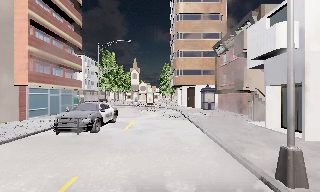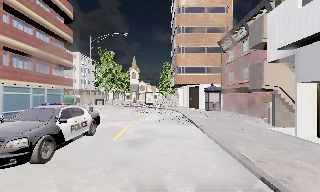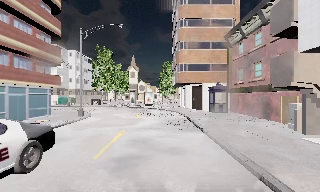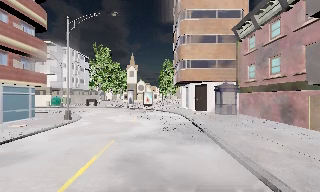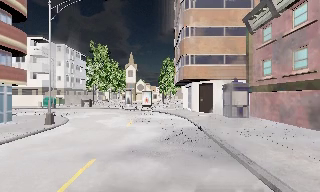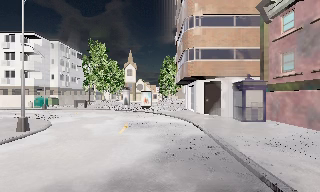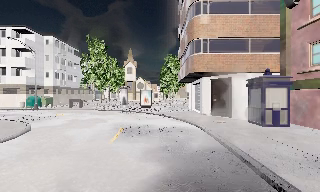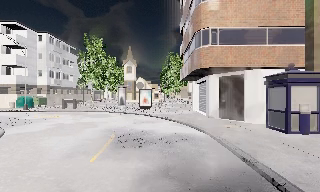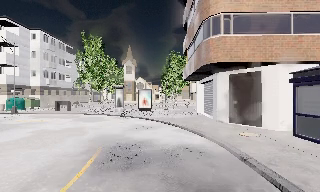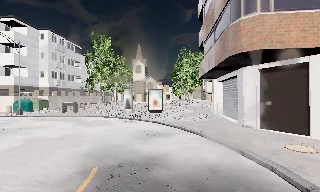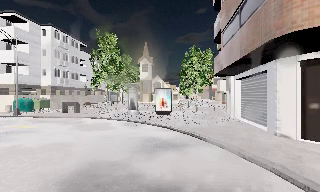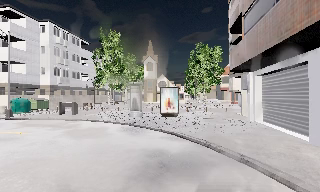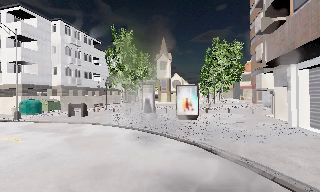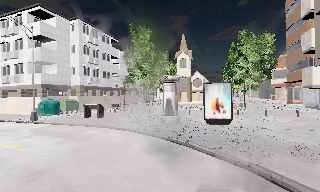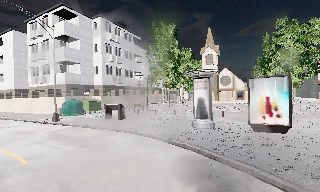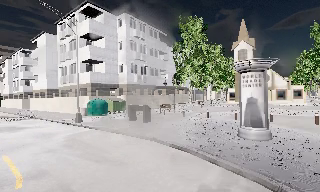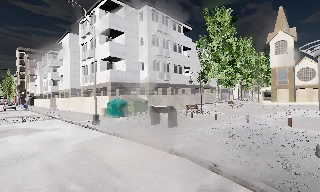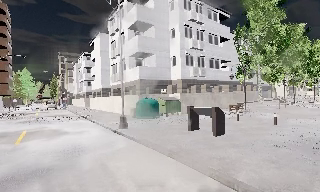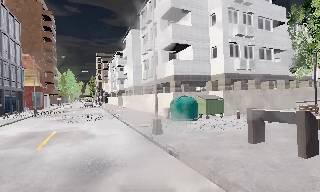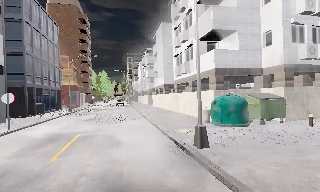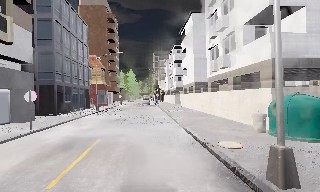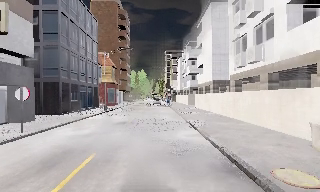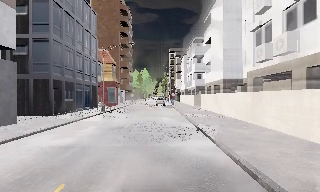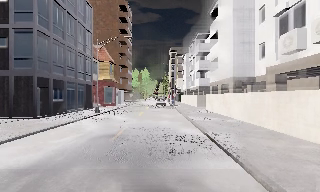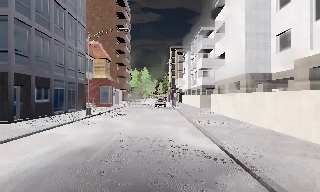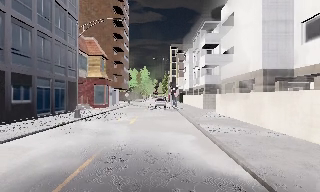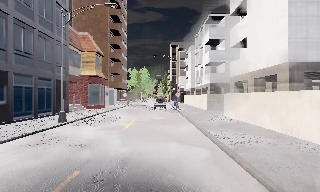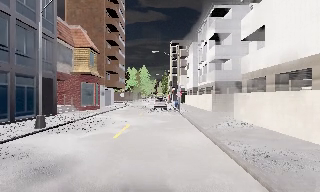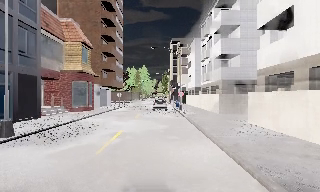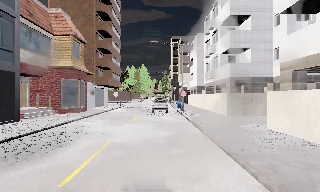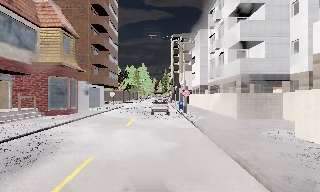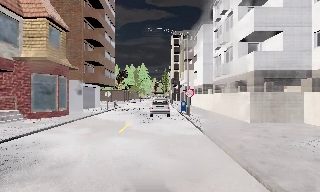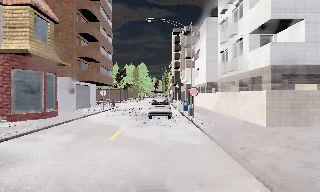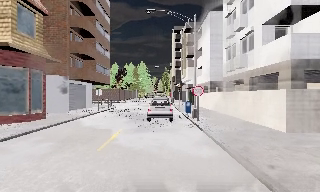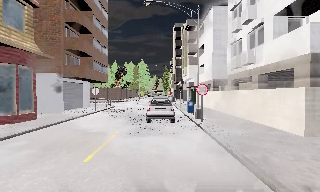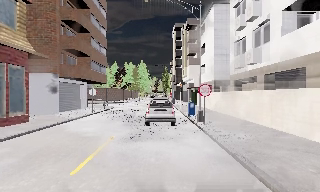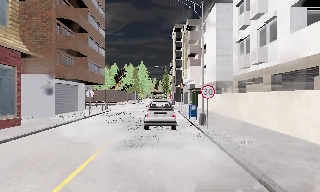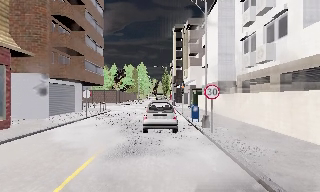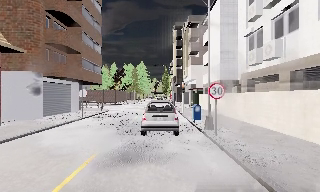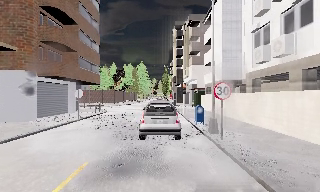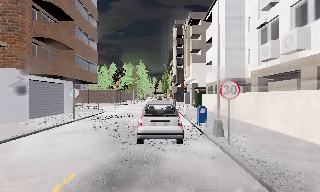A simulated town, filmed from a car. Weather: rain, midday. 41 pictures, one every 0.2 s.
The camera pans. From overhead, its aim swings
counterclockwise.
The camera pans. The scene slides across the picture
to the right.
0.0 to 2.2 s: The camera travels forward, about 20 m, so what stands in front looms larger.
2.2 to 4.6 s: The scene slides to the right, as the camera pans about 80 degrees to its left. It travels forward, about 20 m.
4.6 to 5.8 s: The camera travels forward, about 11 m, so what stands in front looms larger.
5.8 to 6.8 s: The camera travels forward, about 7 m, so what stands in front looms larger. It loses speed.
6.8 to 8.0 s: The camera travels forward, about 3.5 m, so what stands in front looms larger.
The film runs forward here.
